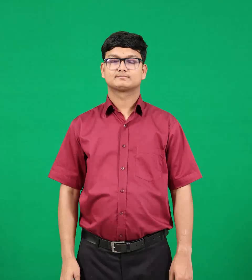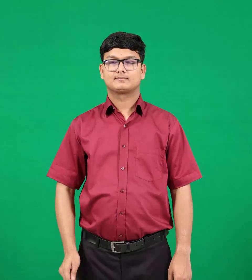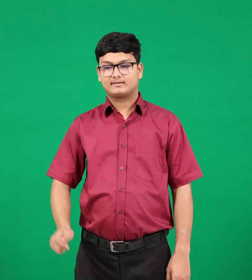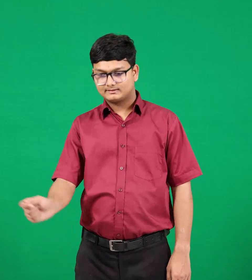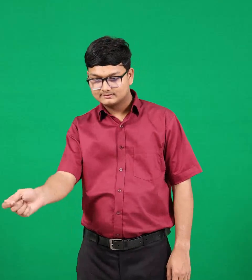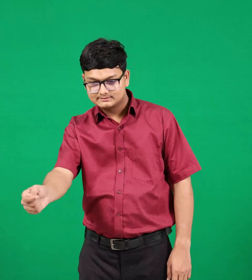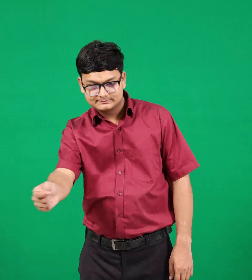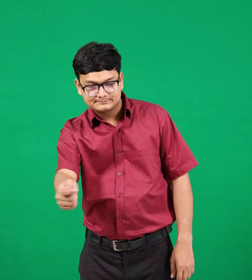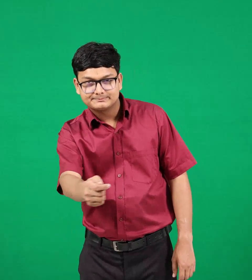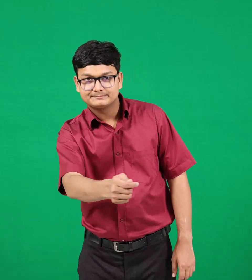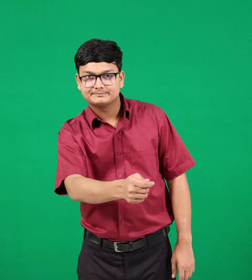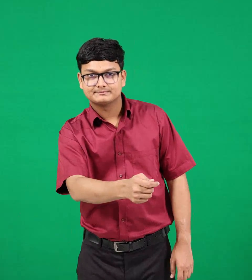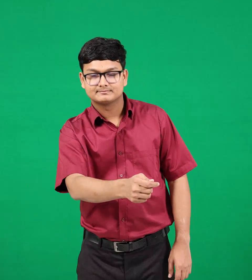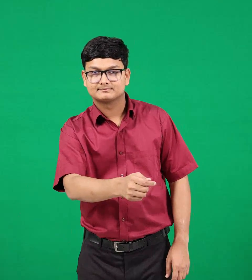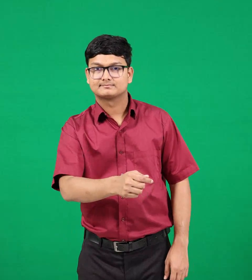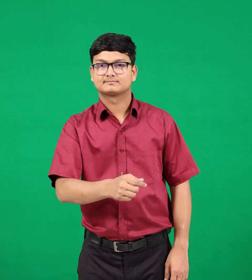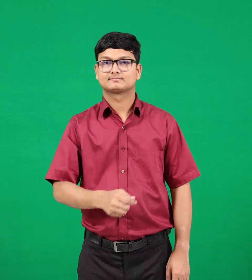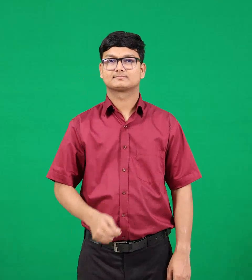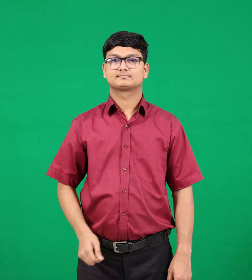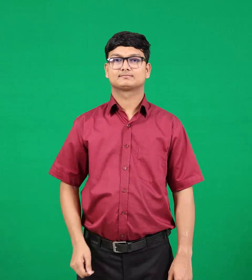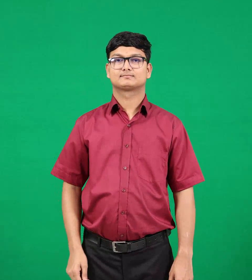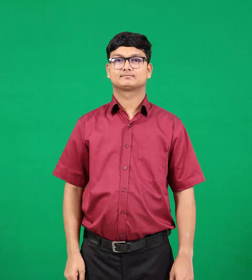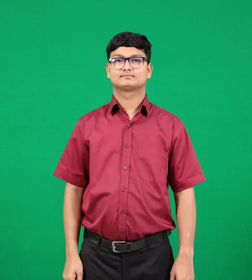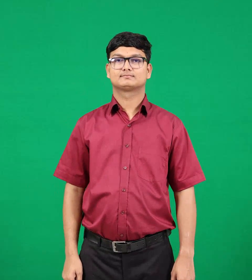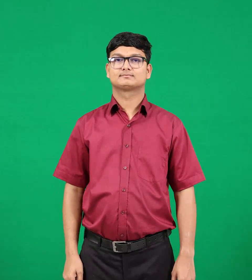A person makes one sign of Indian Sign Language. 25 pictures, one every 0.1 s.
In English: broon
